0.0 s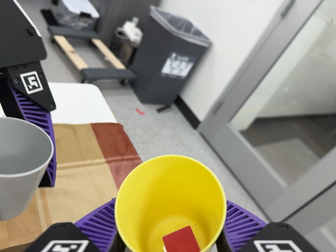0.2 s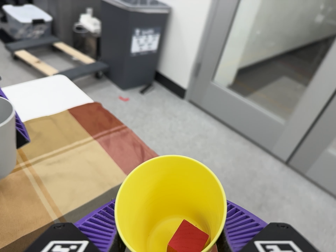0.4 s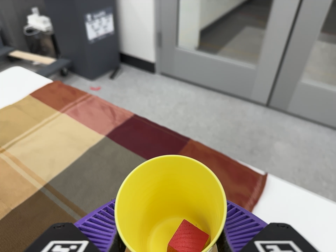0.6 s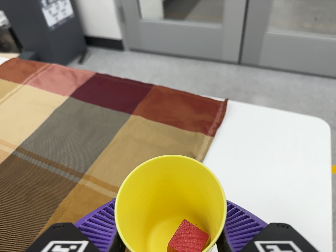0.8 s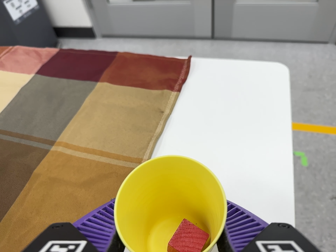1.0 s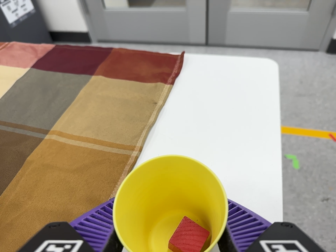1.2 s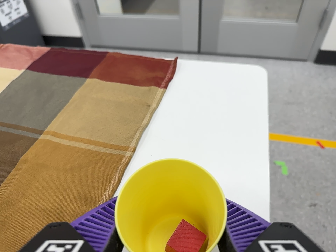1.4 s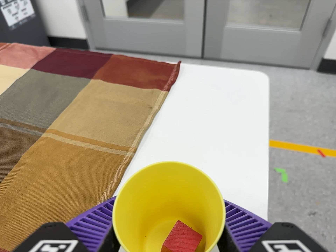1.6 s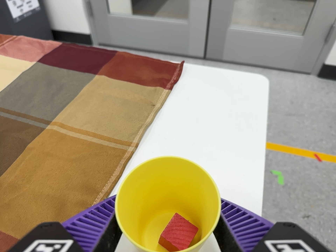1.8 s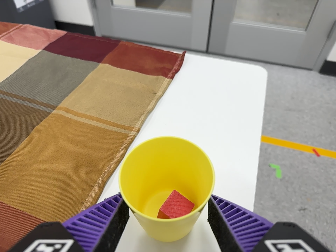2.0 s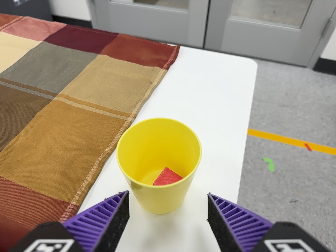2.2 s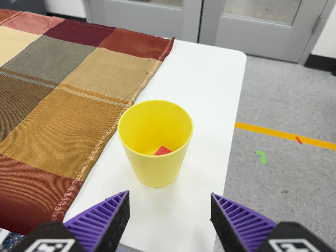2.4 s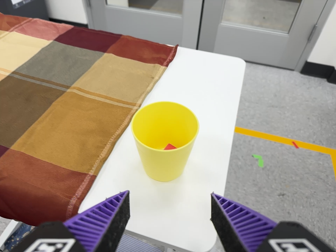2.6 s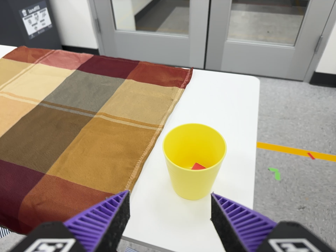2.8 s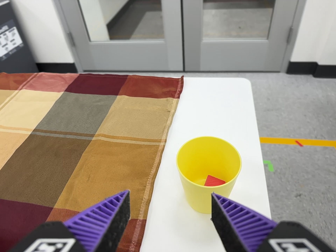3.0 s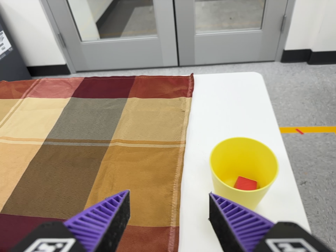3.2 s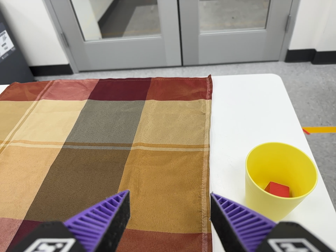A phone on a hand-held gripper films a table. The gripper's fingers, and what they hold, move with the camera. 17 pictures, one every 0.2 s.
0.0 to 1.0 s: The camera swings to its right by about 10 degrees, and the scene slides to the left. It travels toward the bottom of its view and to its right, about 28 cm, so close, fixed things drift upward. Its aim tips toward the bottom of its view by about 15 degrees, and the scene shifts upward. It rolls about its line of sight by about 50 degrees, and the scene rotates counterclockwise.
1.0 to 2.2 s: The camera travels backward and toward the bottom of its view, about 10 cm, so what stands in front gets smaller.
2.2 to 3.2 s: The camera travels to its left, about 16 cm, so close, fixed things drift to the right. It rolls about its line of sight by about 15 degrees, and the scene rotates counterclockwise.
The film runs backward here.
